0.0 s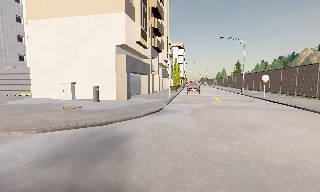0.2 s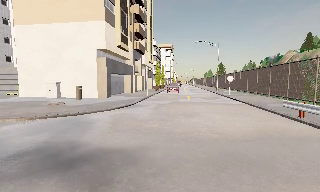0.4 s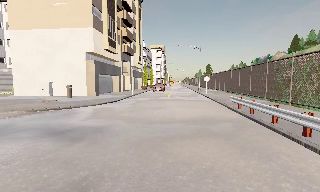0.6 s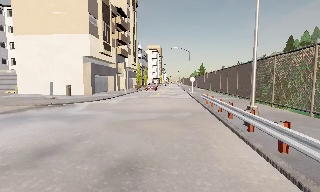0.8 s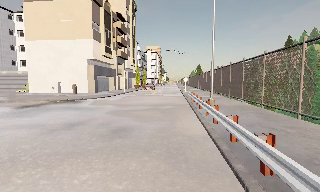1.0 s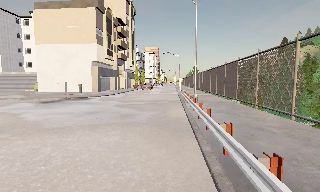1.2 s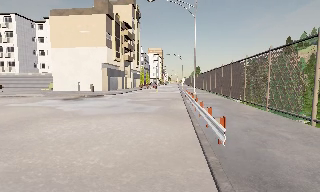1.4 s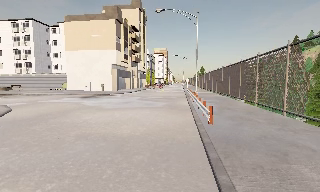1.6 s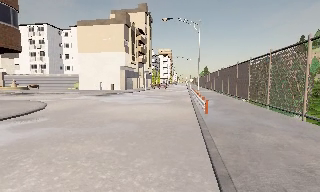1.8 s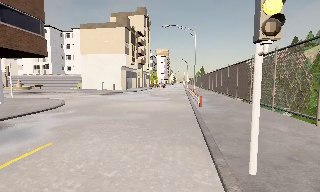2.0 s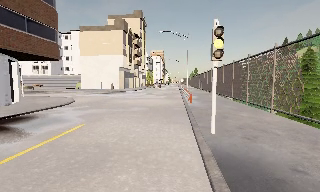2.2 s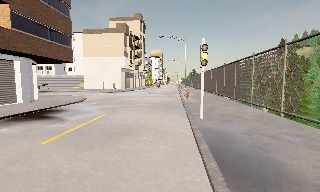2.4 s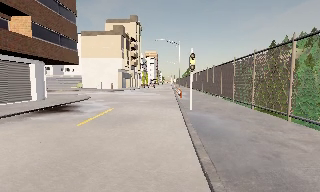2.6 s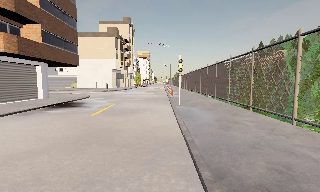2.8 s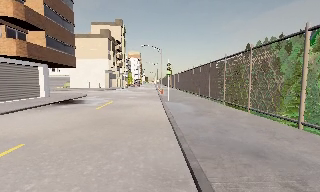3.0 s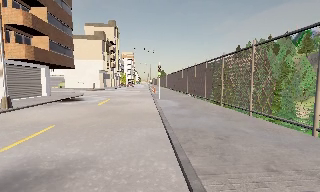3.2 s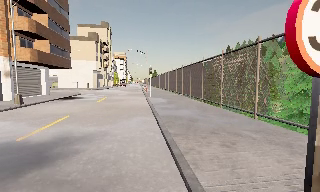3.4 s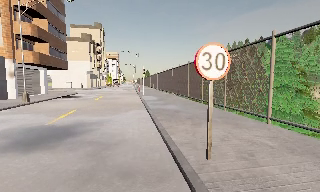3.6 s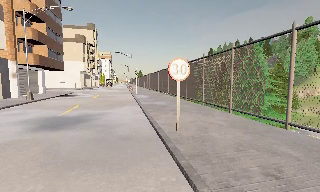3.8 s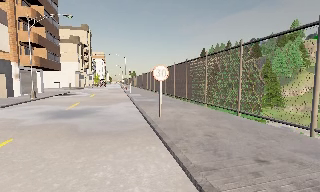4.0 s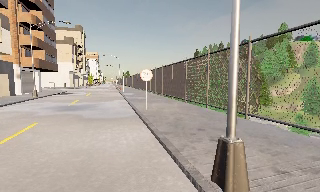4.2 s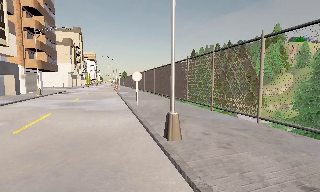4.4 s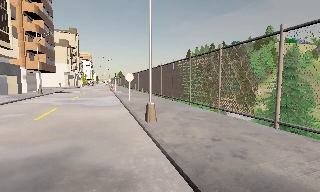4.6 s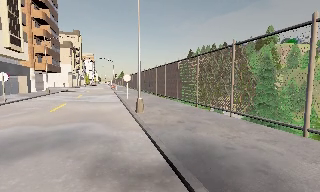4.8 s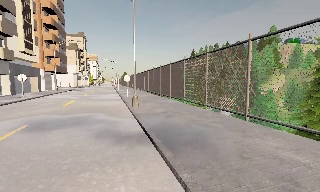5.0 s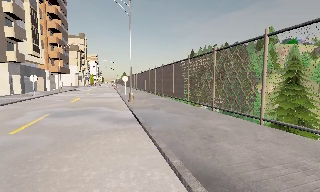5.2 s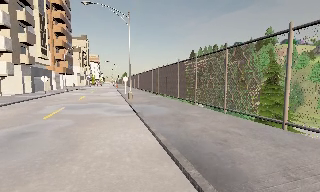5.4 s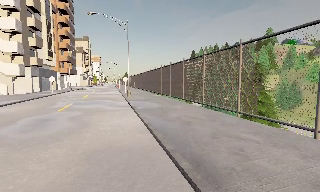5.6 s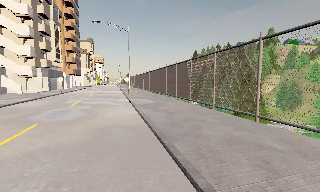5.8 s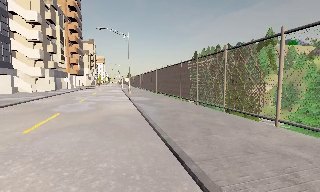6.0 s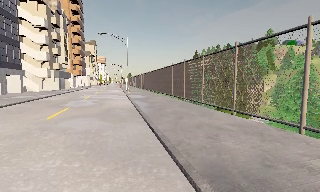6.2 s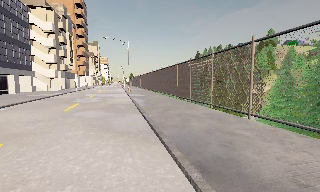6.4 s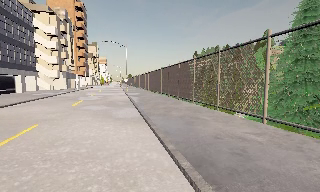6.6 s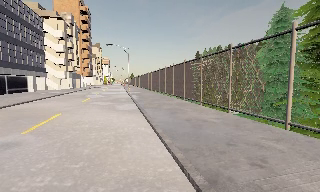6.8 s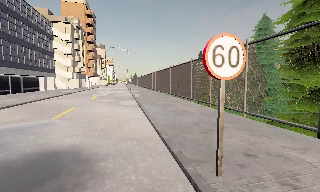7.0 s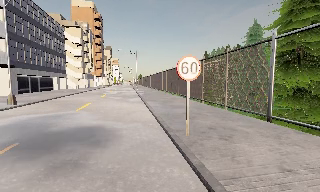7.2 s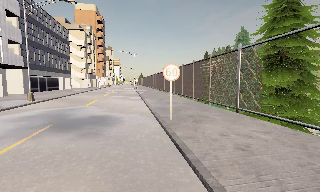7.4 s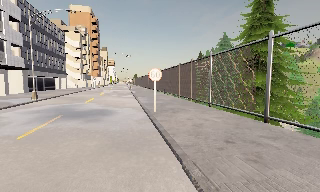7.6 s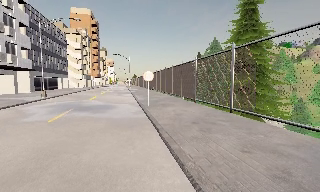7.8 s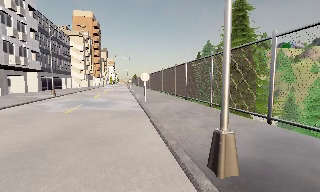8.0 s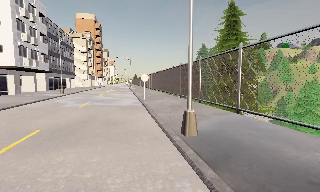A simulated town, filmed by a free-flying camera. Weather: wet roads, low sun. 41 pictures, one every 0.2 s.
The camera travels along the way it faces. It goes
backward.
0.0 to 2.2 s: The camera travels backward, about 25 m, so what stands in front gets smaller.
2.2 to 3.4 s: The camera pans to its right, which is clockwise from overhead, by about 15 degrees. It travels backward, about 11 m, so what stands in front gets smaller.
3.4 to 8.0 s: The camera travels backward, about 45 m, so what stands in front gets smaller.
The film runs backward here.
